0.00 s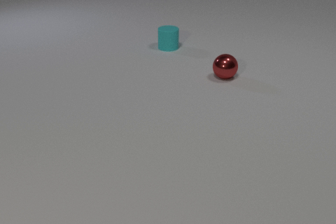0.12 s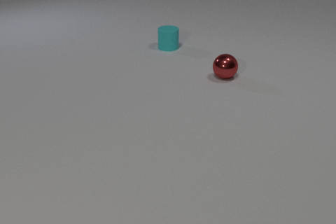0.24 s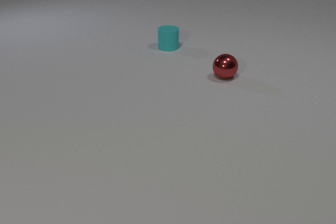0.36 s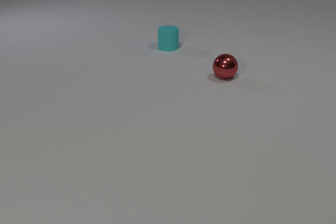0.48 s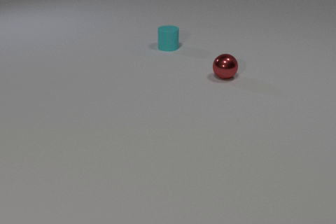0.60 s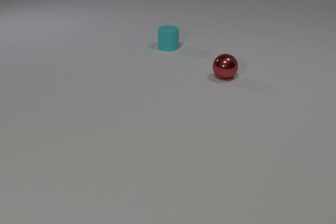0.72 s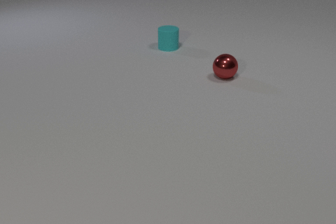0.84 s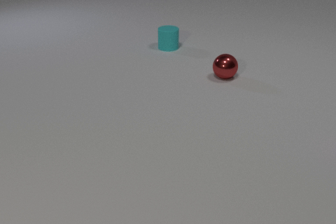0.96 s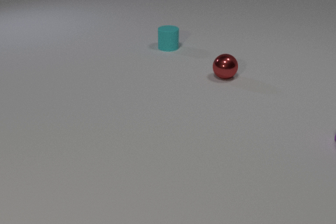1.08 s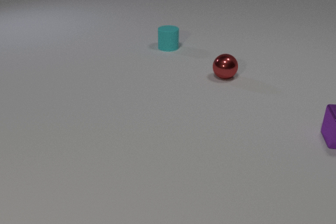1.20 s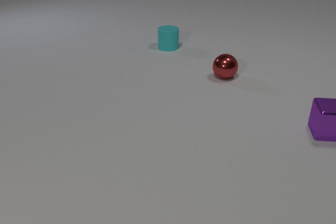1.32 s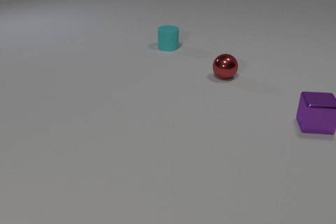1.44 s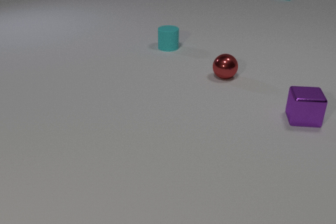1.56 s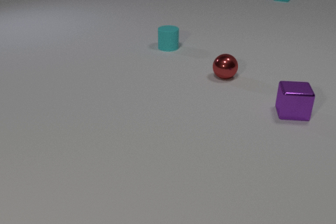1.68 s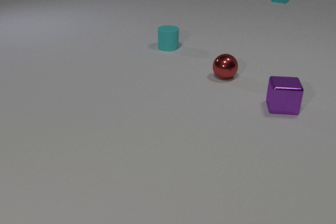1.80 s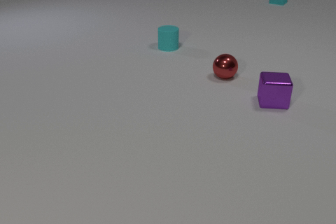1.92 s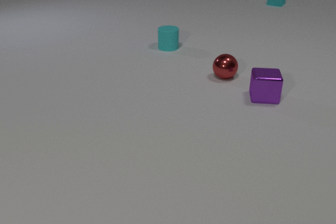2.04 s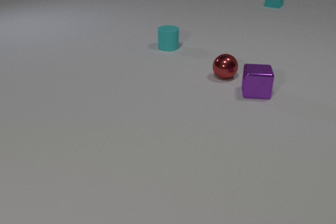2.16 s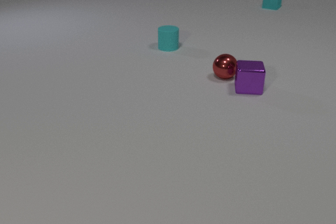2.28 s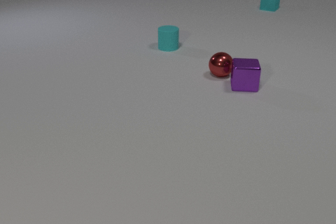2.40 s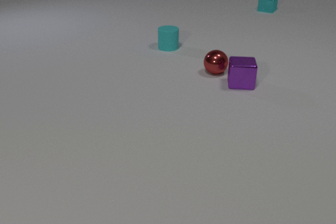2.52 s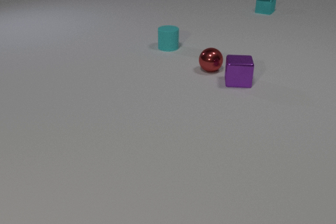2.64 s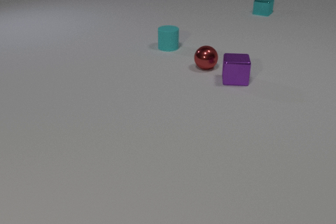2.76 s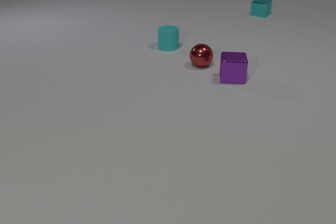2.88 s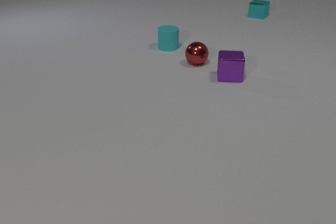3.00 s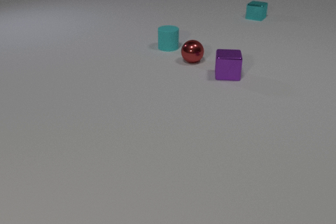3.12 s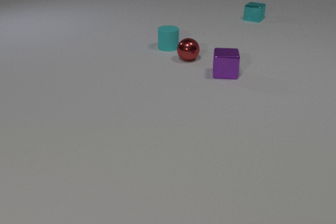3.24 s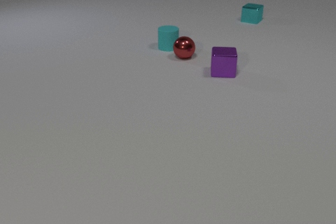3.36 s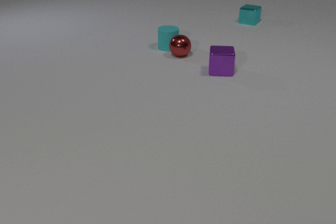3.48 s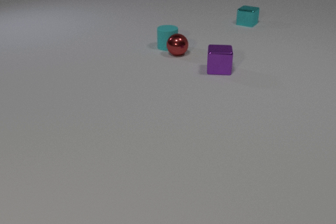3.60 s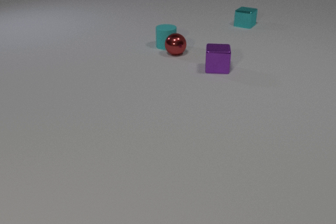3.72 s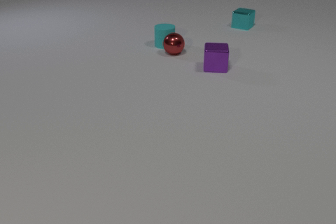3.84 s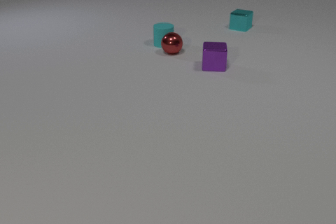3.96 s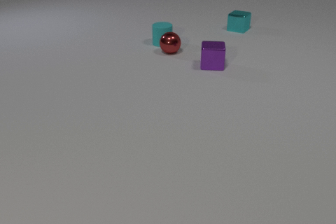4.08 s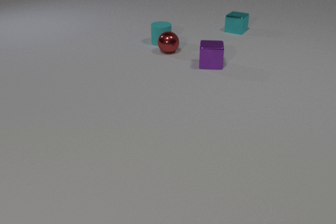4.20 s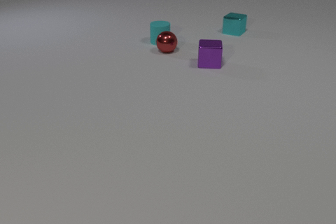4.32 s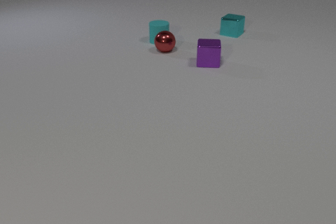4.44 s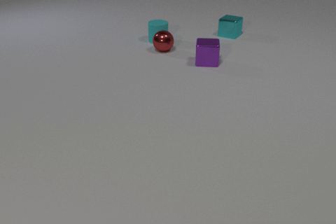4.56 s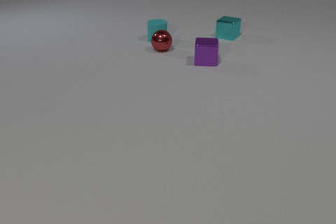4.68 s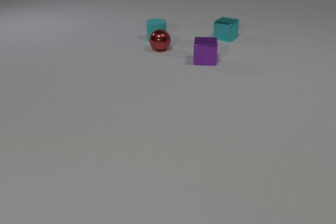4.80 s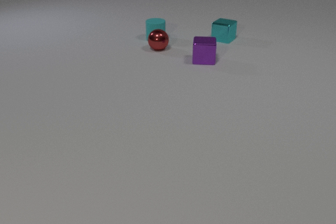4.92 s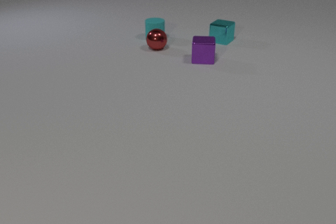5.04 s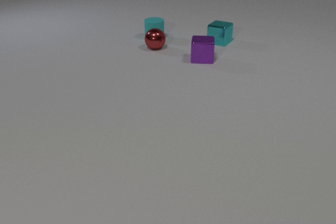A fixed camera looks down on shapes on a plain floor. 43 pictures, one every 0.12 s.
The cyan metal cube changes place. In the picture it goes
toward the camera.
0.00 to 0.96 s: Next to nothing moves.
0.96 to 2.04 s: The purple metal cube slides to the left and away from the camera. The cyan metal cube comes in at the top edge, slides toward the camera.
2.04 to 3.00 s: The purple metal cube slides away from the camera and to the left. The red metal sphere rolls away from the camera and to the left. The cyan metal cube slides toward the camera. The purple metal cube and the red metal sphere collide.
3.00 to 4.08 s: The purple metal cube slides away from the camera and to the left. The red metal sphere rolls away from the camera and to the left. The cyan rubber cylinder slides away from the camera and to the left. The cyan metal cube slides toward the camera. The red metal sphere and the cyan rubber cylinder collide.
4.08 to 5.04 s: The purple metal cube slides away from the camera and to the left. The red metal sphere rolls to the left and away from the camera. The cyan rubber cylinder slides away from the camera and to the left. The cyan metal cube slides toward the camera and to the left.
What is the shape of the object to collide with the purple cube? sphere.
What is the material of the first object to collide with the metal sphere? metal.
Are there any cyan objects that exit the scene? no.
